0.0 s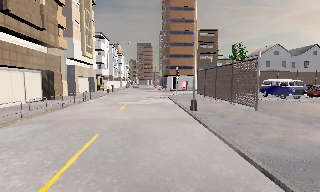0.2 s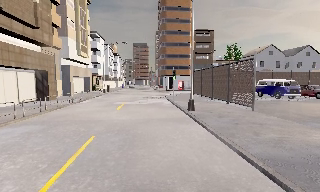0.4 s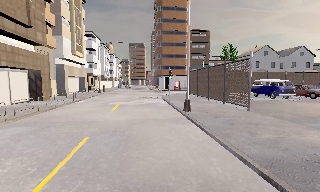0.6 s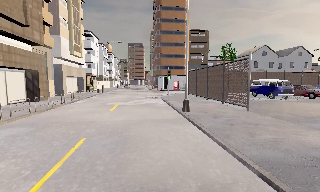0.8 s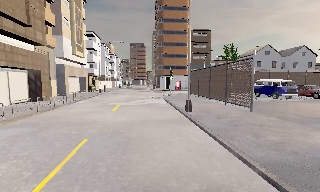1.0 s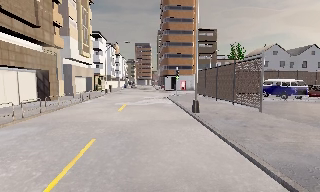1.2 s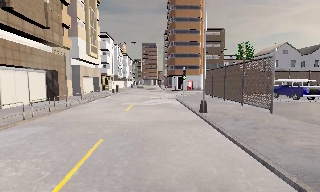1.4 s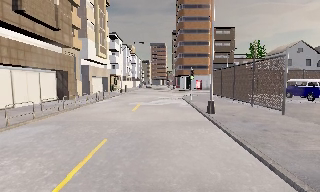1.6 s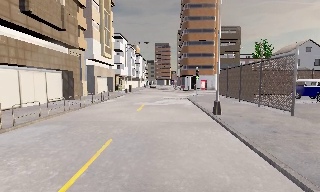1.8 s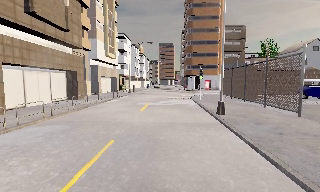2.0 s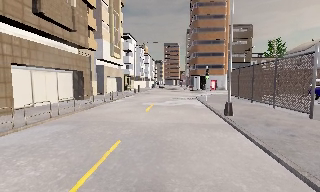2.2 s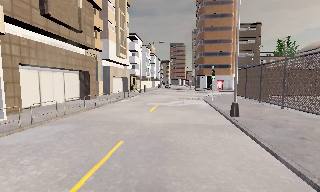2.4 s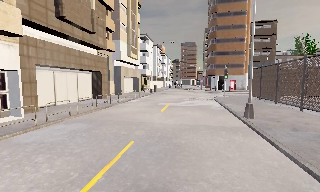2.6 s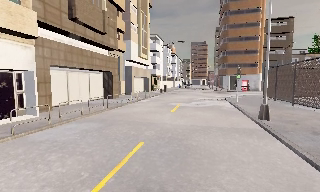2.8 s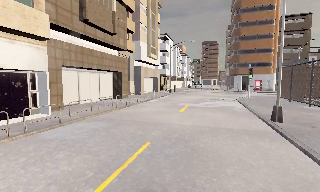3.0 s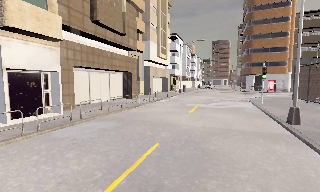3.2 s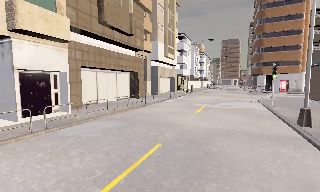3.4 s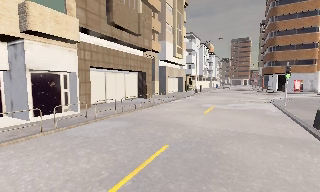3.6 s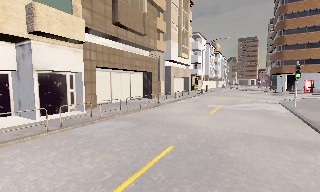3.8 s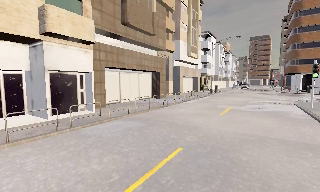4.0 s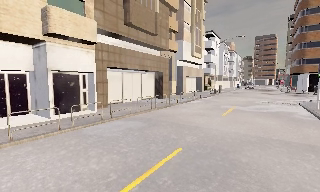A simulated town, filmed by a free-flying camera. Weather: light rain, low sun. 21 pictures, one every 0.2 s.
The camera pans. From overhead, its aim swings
counterclockwise.
The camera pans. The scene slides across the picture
to the right.
0.0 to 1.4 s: The camera travels forward, about 0.5 m, so what stands in front looms larger.
1.4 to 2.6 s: The camera swings to its left by about 15 degrees, and the scene slides to the right. It travels forward, about 0.5 m, so what stands in front looms larger.
2.6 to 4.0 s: The scene slides to the right, as the camera pans about 20 degrees to its left.
The film runs forward here.
